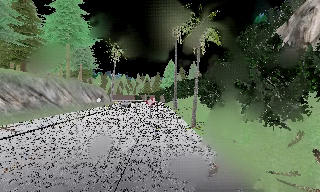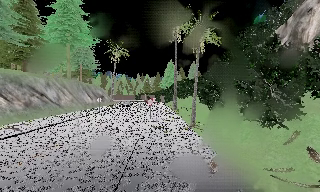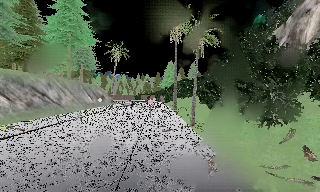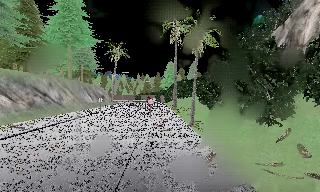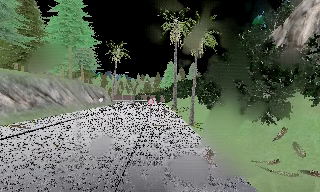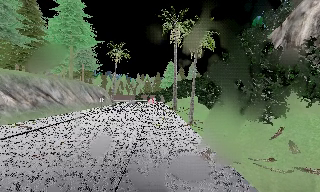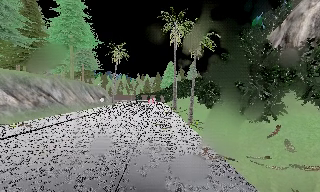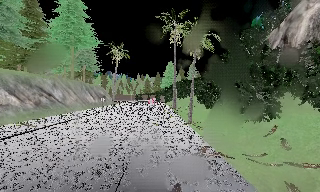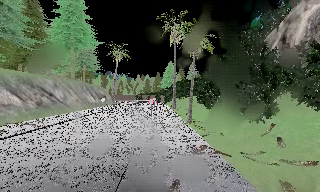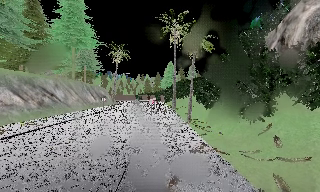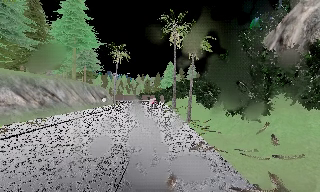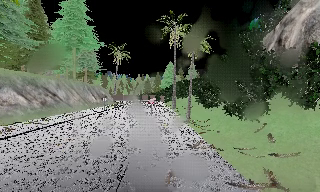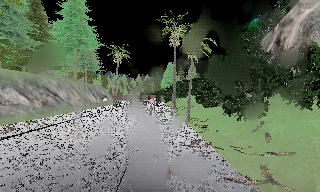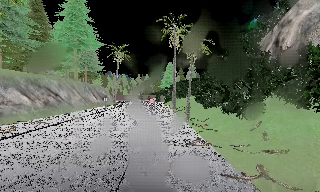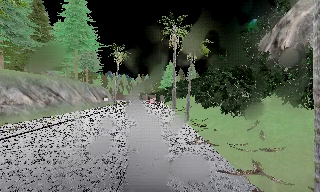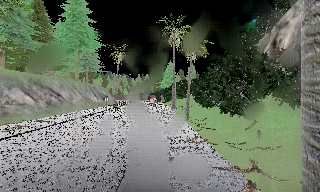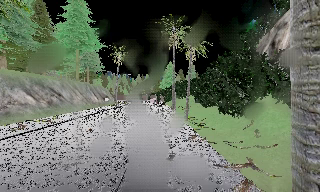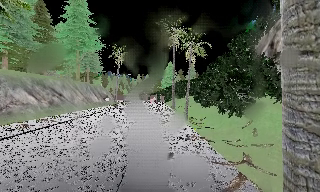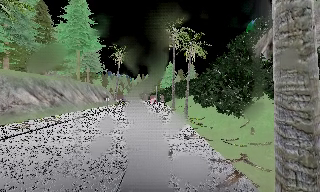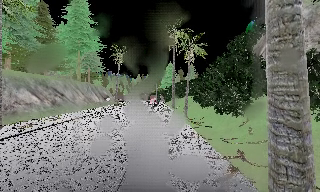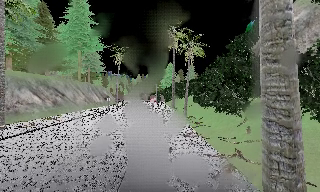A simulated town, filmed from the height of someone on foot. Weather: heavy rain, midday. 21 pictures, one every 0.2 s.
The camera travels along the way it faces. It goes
backward.
0.0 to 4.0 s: The camera travels backward, about 5 m, so what stands in front gets smaller.
The film runs backward here.
